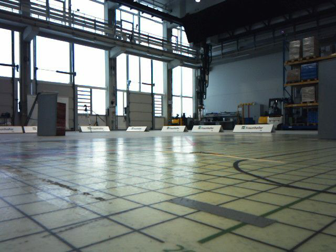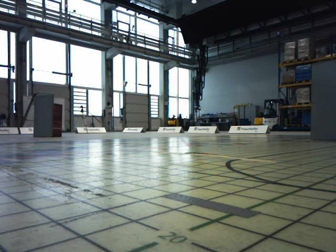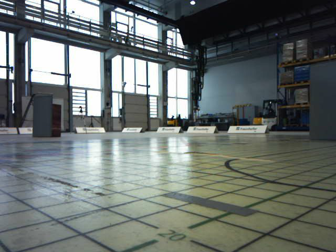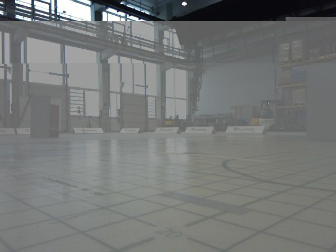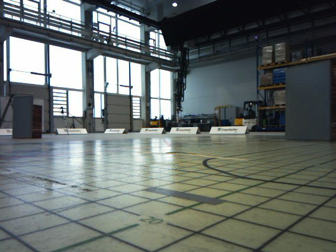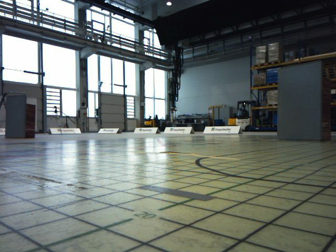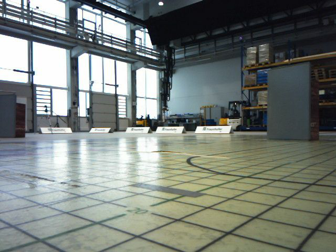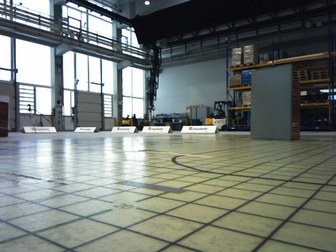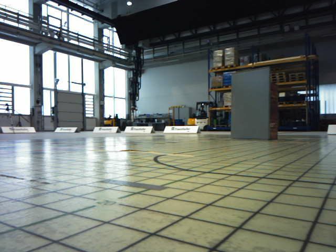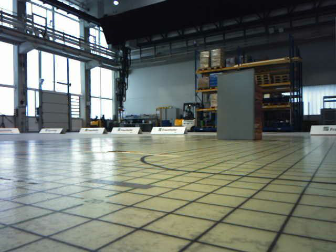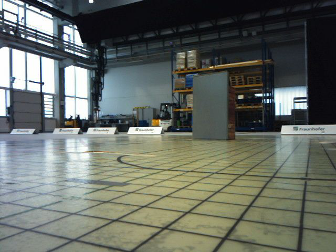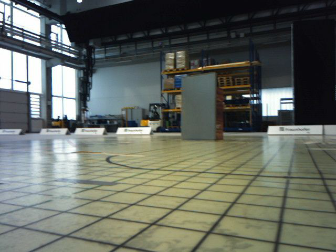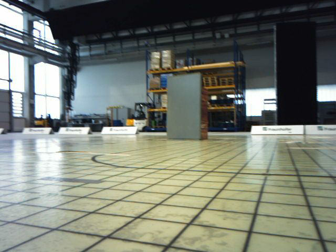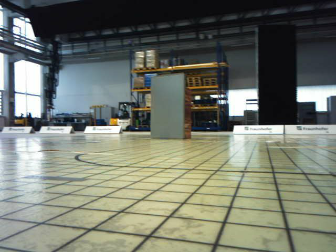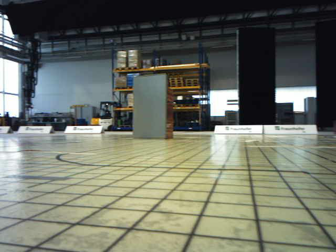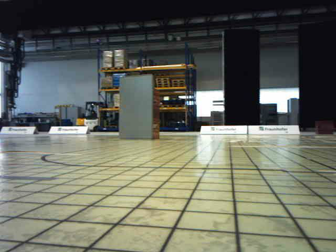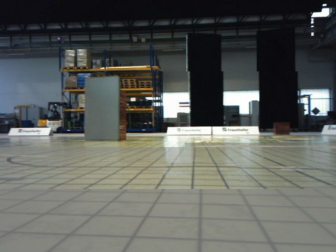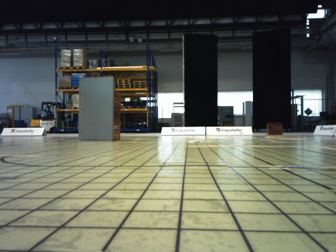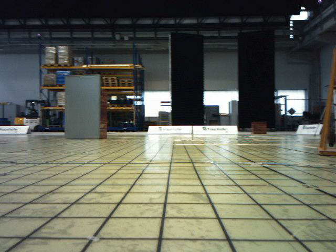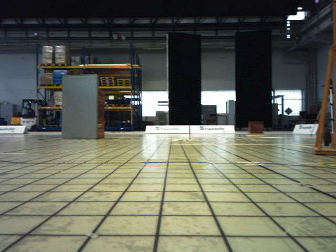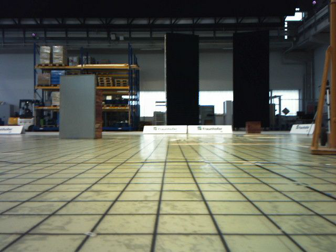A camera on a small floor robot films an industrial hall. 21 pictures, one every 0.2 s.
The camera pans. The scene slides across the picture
to the left.
The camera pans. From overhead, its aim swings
clockwise.
0.0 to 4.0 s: The camera swings to its right by about 45 degrees, and the scene slides to the left. It travels backward, about 0.7 m.
The film runs backward here.
